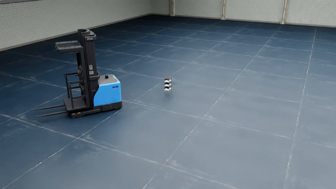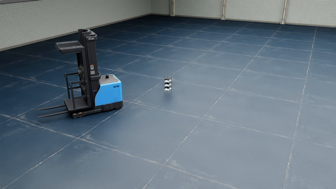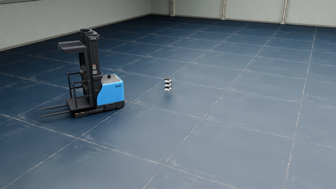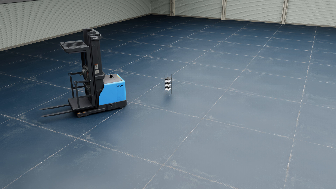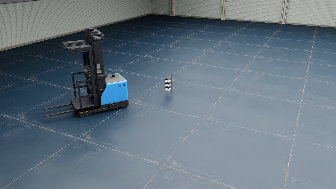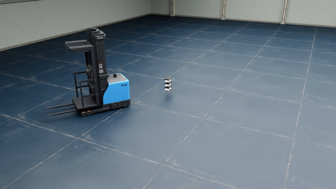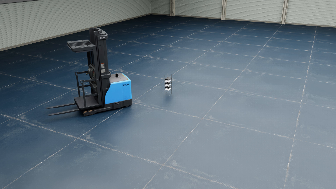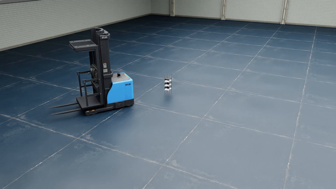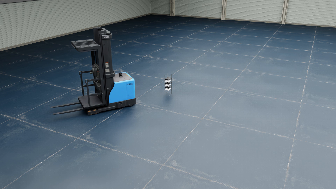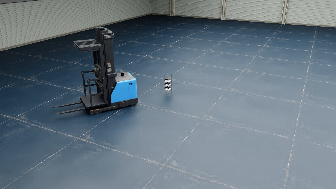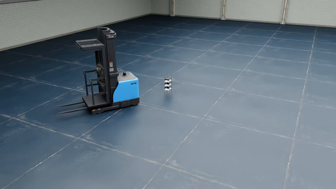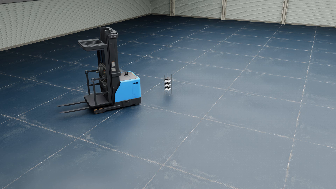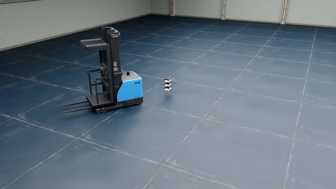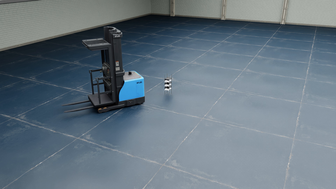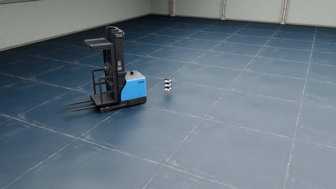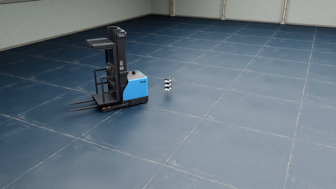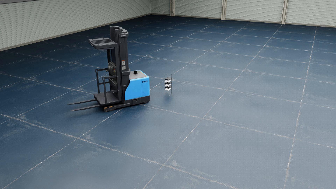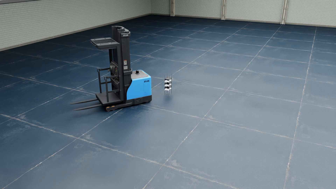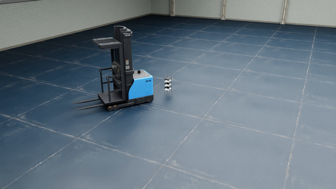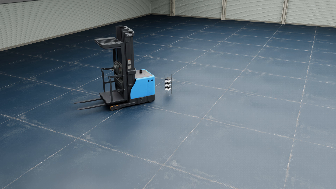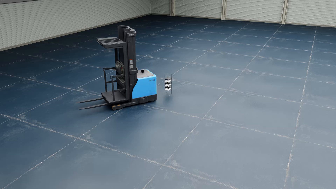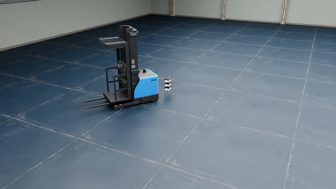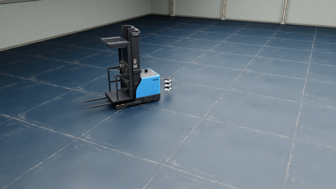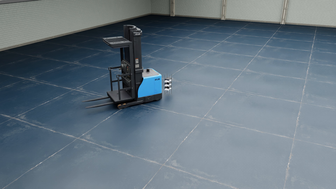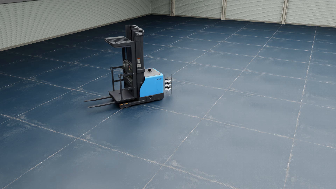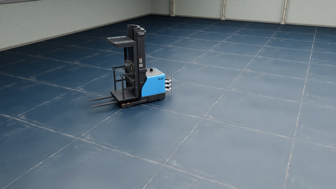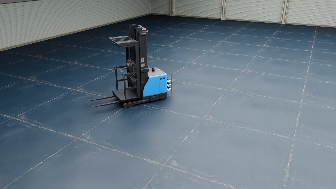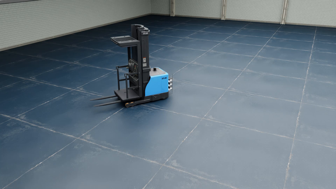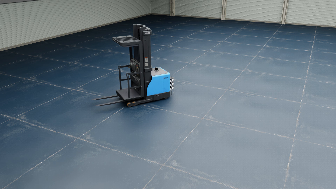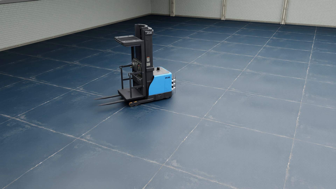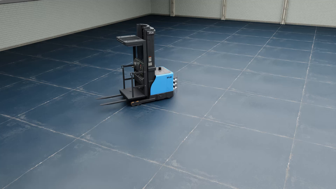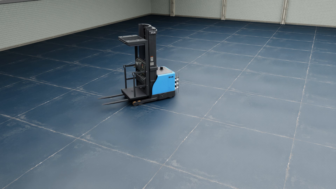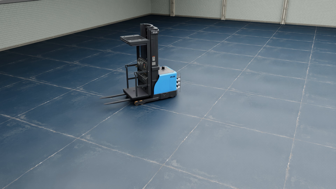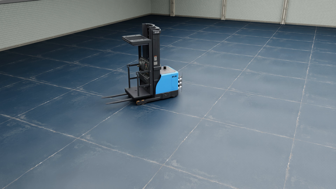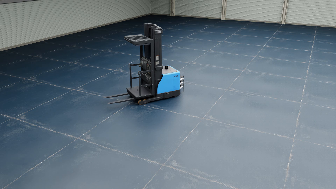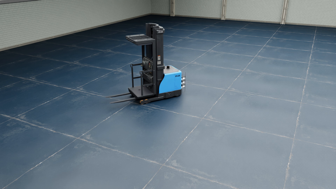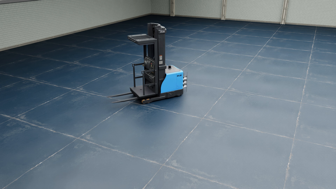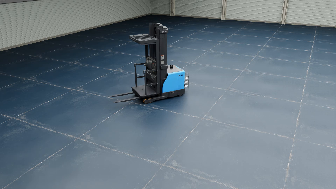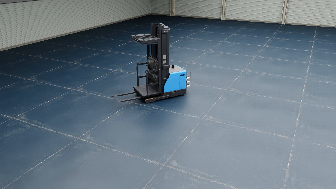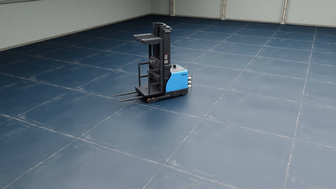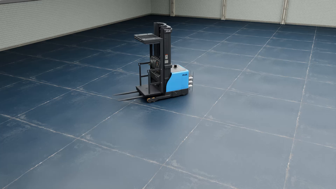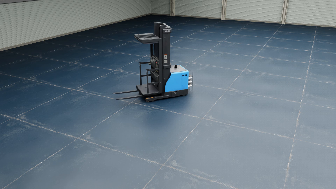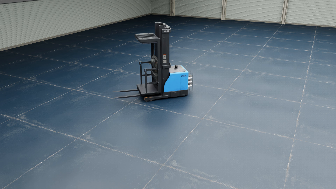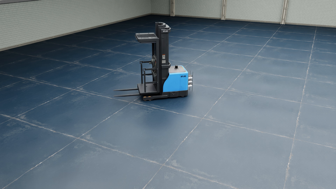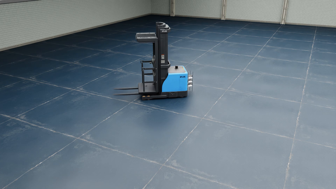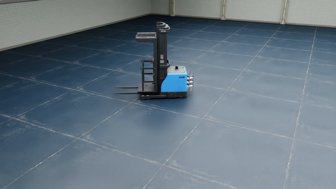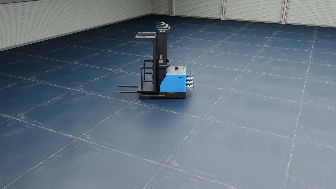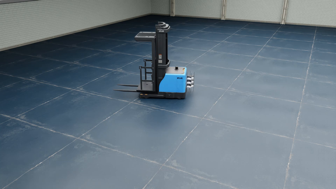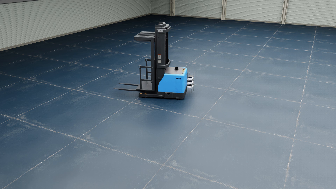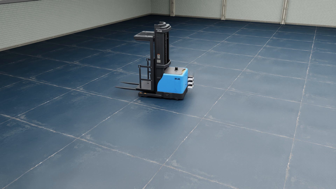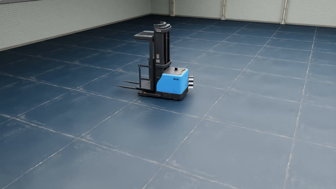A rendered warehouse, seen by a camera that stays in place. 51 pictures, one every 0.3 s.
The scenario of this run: A forklift runs into an object in its way.
